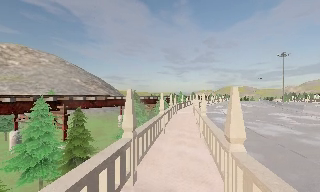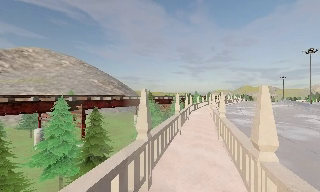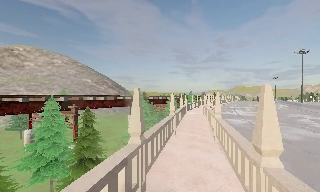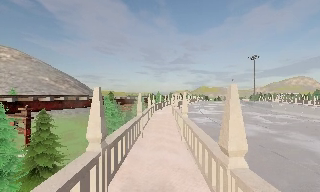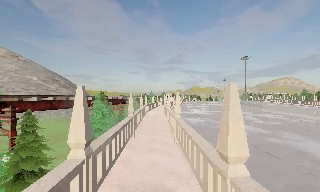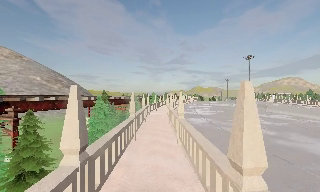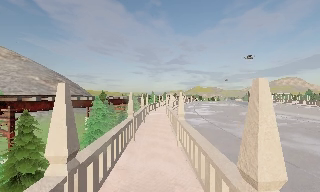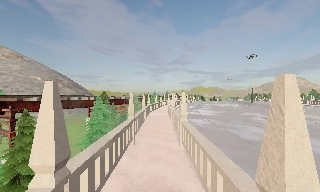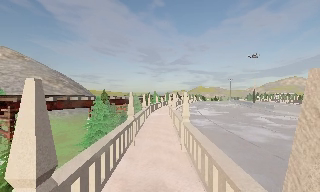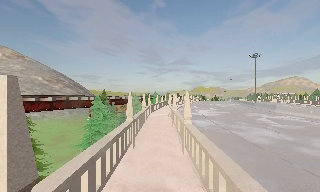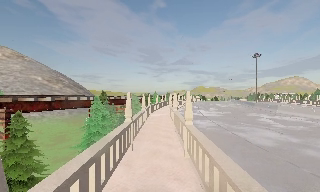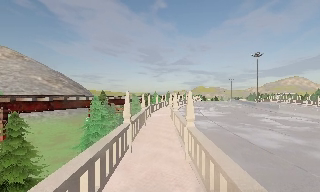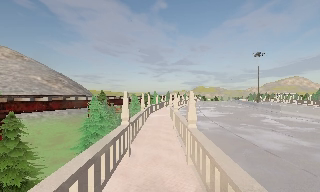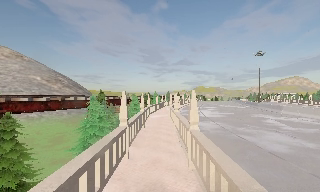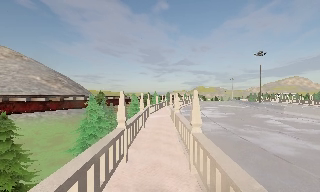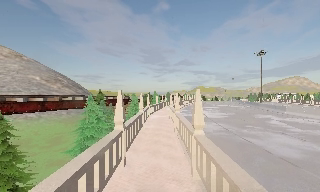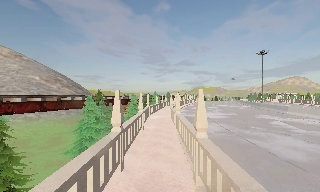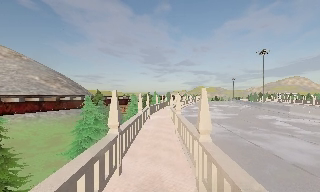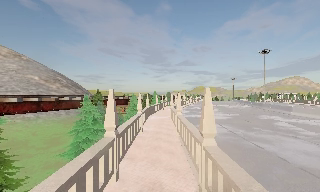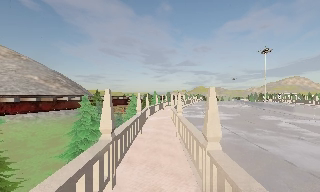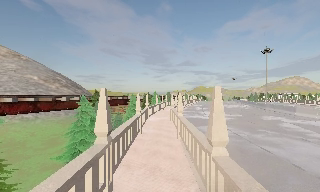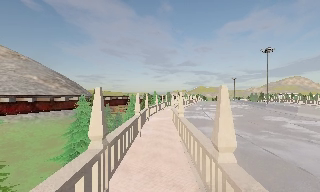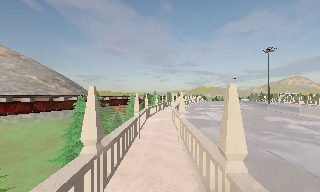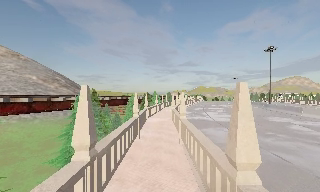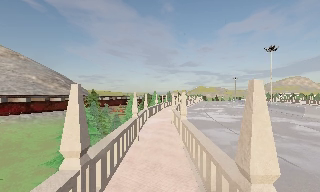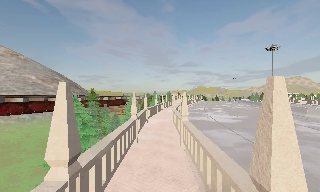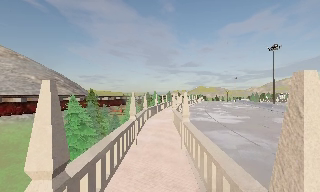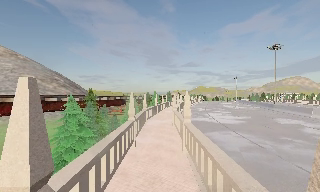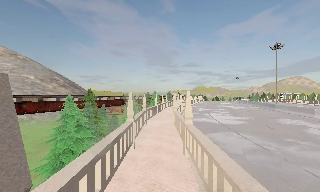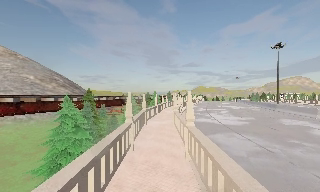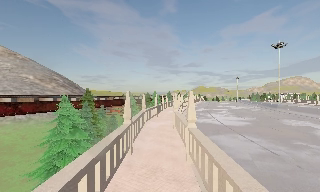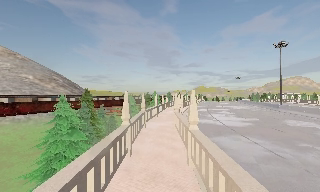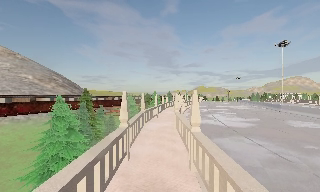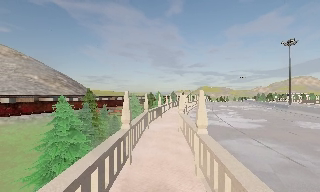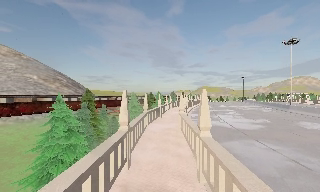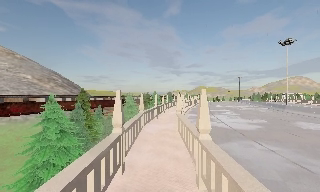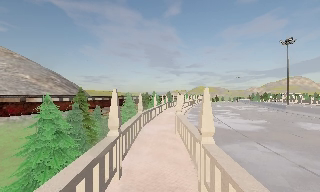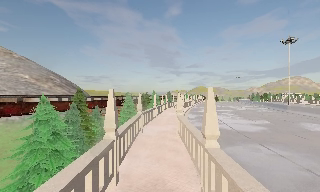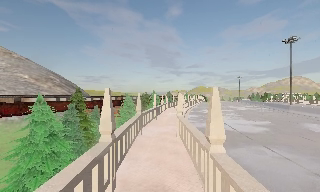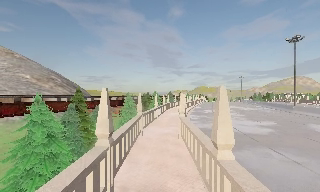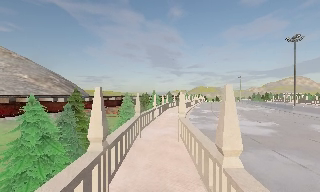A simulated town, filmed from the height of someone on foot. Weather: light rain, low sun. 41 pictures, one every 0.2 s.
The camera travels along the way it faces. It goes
forward.
0.0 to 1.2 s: The camera swings to its right by about 10 degrees, and the scene slides to the left. It travels forward, about 2 m, so what stands in front looms larger.
1.2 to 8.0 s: The camera travels forward, about 11 m, so what stands in front looms larger.
The film runs forward here.
